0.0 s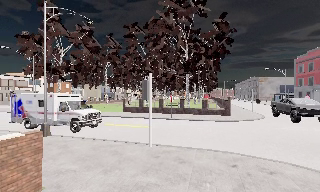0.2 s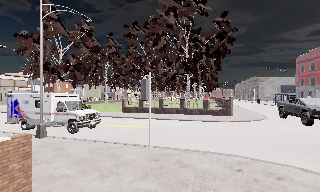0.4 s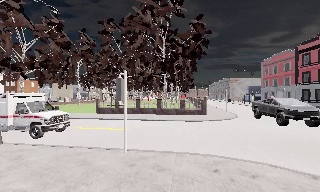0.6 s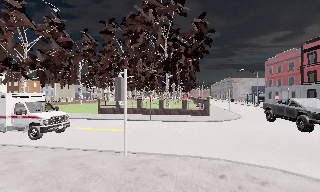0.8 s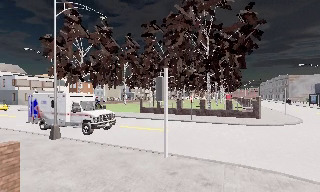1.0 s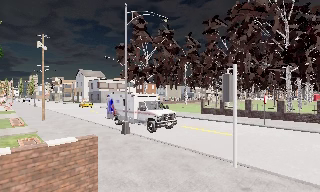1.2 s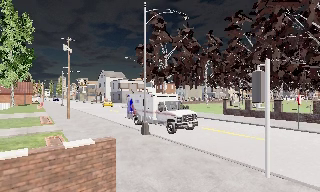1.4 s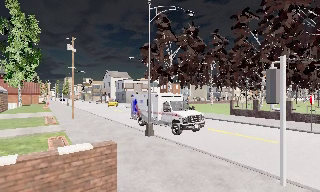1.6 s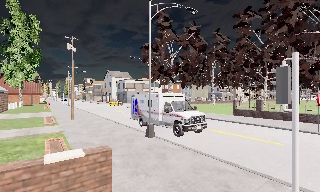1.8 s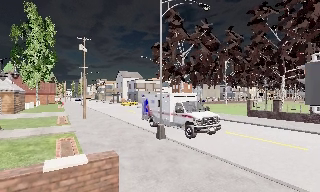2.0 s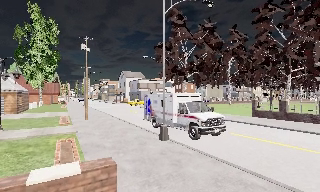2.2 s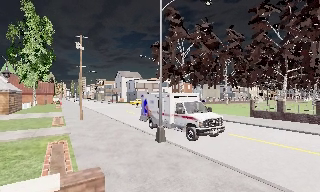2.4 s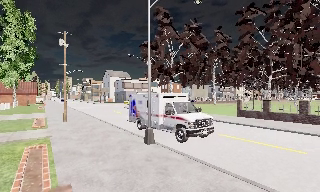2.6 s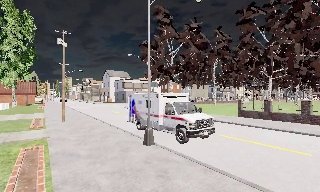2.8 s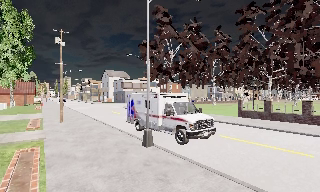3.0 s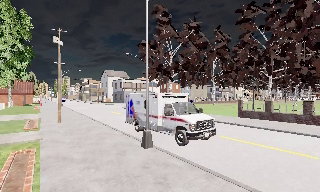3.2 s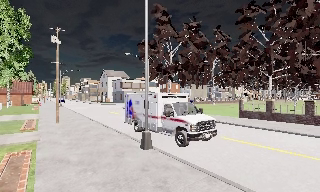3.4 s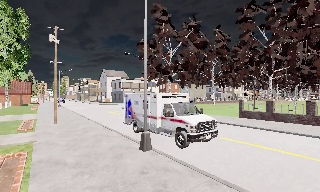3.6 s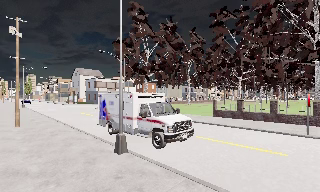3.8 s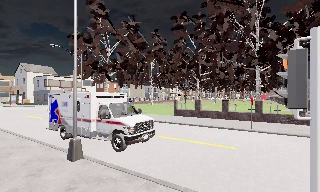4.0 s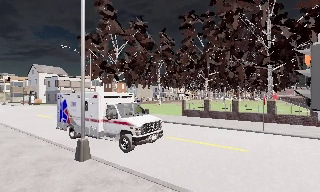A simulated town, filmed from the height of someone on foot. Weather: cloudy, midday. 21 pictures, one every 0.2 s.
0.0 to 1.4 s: The scene slides to the right, as the camera pans about 35 degrees to its left. It travels forward, about 2 m.
1.4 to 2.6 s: The camera travels forward, about 1.5 m, so what stands in front looms larger.
2.6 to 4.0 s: The scene slides to the left, as the camera pans about 20 degrees to its right. It travels forward, about 1 m, so what stands in front looms larger.
The film runs forward here.
